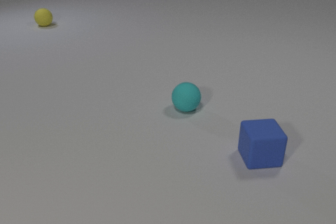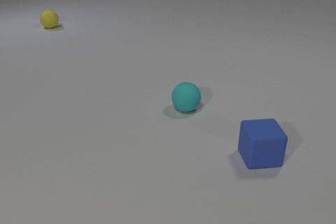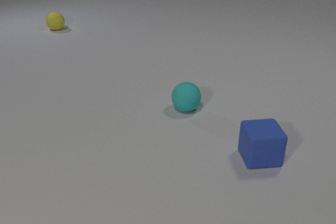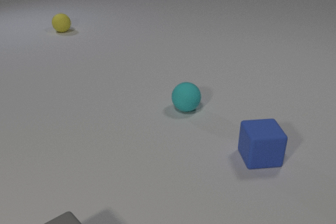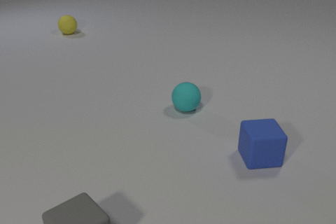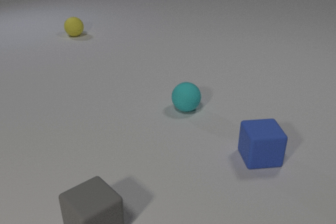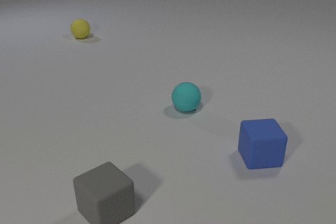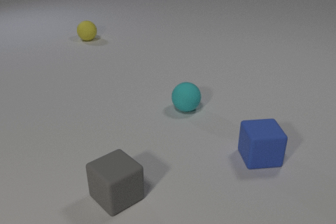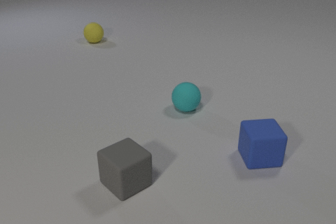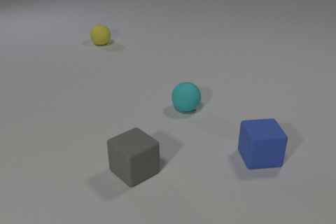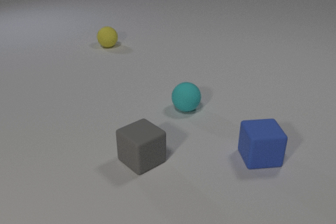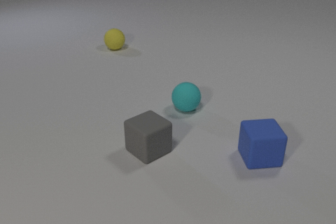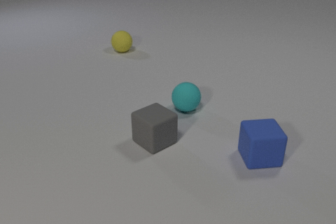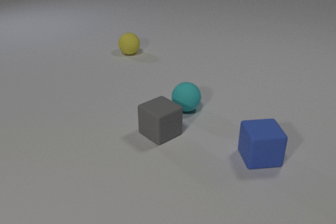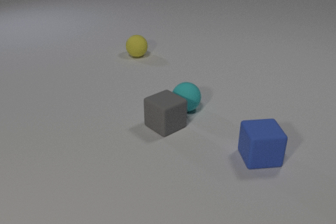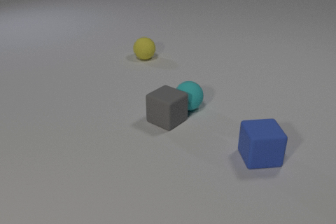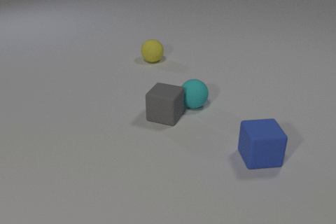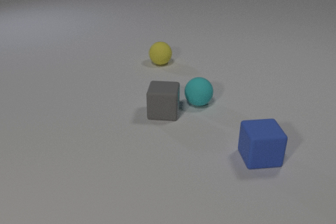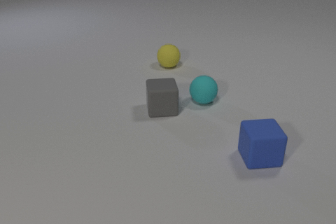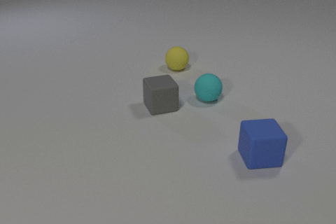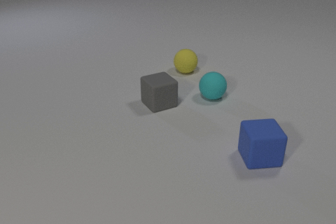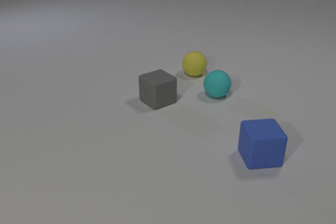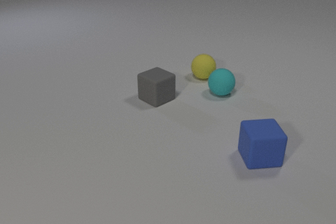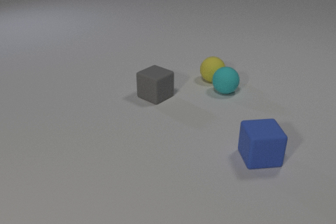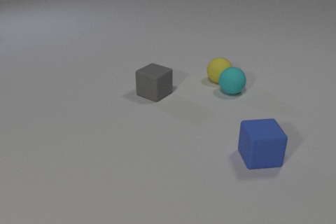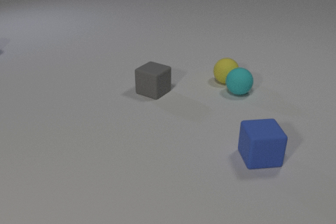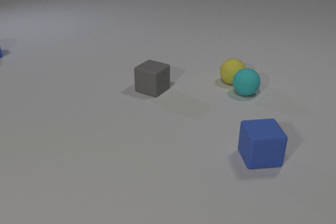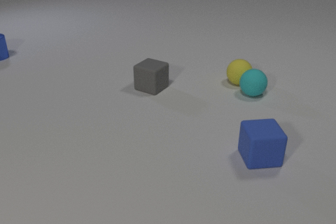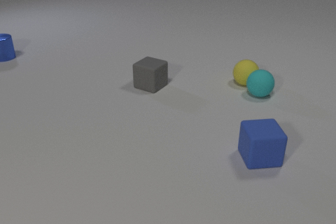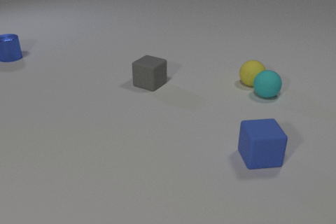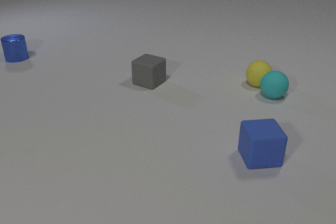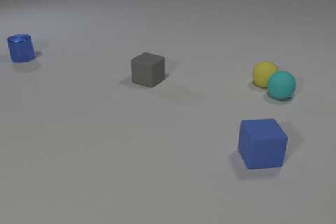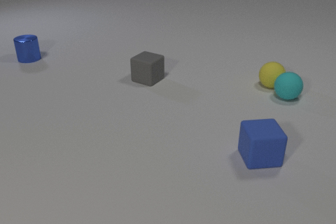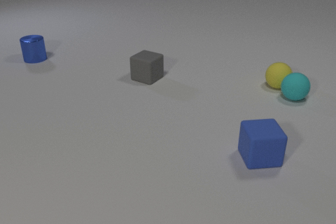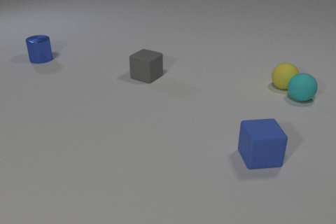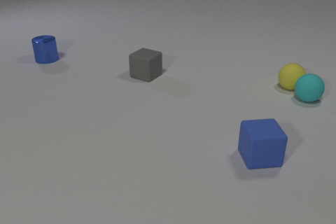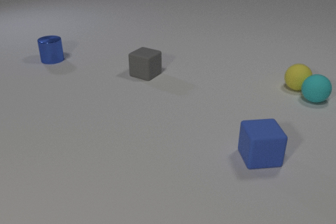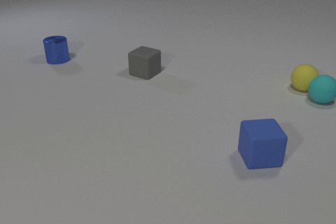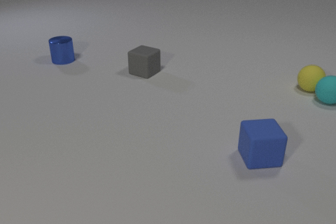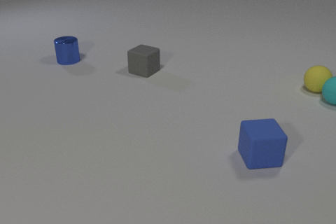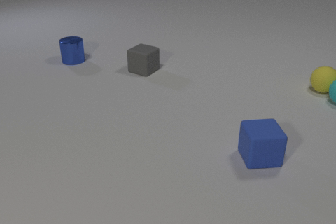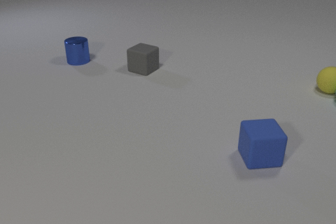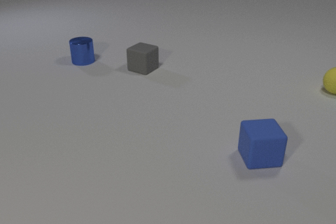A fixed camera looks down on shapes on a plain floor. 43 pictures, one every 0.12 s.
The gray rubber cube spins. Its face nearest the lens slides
to the right.
The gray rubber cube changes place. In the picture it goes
away from the camera.
0.00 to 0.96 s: The gray rubber cube comes in at the bottom edge, slides away from the camera and to the right. The yellow rubber sphere rolls toward the camera and to the right.
0.96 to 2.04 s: The gray rubber cube slides away from the camera, spins so that its near face slides to the right, counterclockwise seen from above. The cyan rubber sphere rolls away from the camera and to the right. The yellow rubber sphere rolls toward the camera and to the right. The gray rubber cube and the cyan rubber sphere collide.
2.04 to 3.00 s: The gray rubber cube slides away from the camera, spins counterclockwise seen from above by about 60 degrees, its near face sliding to the right. The cyan rubber sphere rolls to the right and away from the camera. The yellow rubber sphere rolls to the right and toward the camera. The cyan rubber sphere and the yellow rubber sphere collide.
3.00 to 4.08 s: The gray rubber cube slides away from the camera. The cyan rubber sphere rolls to the right. The yellow rubber sphere rolls to the right. The blue metal cylinder comes in at the left edge, slides to the right and toward the camera.
4.08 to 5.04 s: The gray rubber cube slides away from the camera. The cyan rubber sphere rolls to the right, leaves at the right edge. The yellow rubber sphere rolls to the right. The blue metal cylinder slides to the right.
How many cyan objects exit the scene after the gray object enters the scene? 1.
What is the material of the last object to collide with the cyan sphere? rubber.
How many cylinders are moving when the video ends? 1.
